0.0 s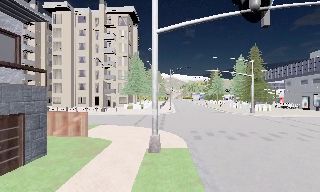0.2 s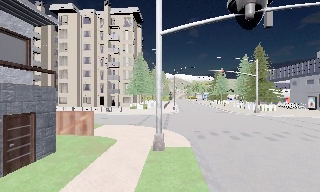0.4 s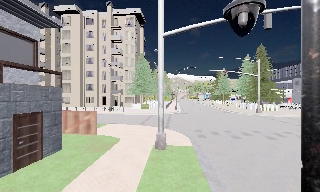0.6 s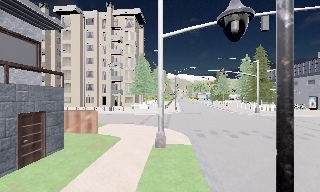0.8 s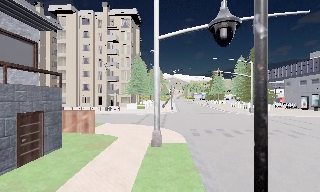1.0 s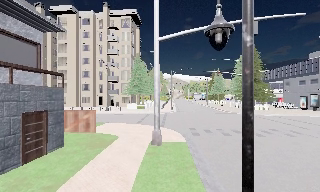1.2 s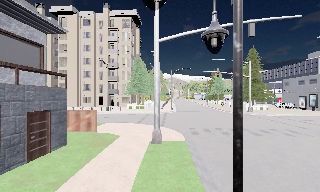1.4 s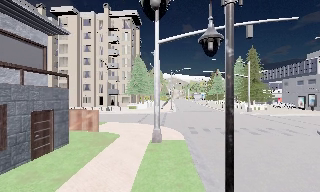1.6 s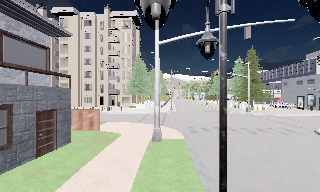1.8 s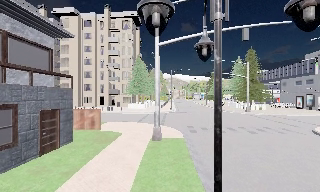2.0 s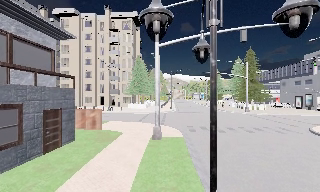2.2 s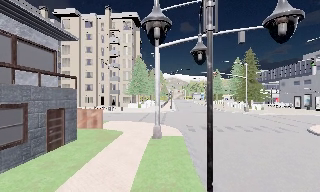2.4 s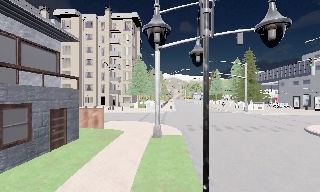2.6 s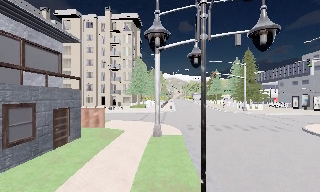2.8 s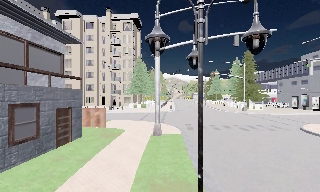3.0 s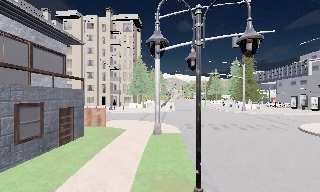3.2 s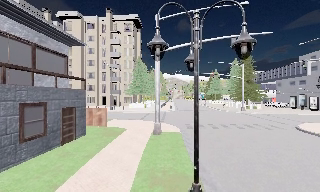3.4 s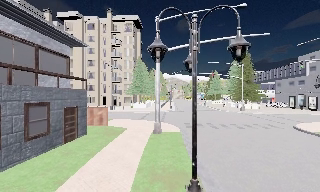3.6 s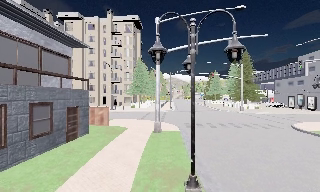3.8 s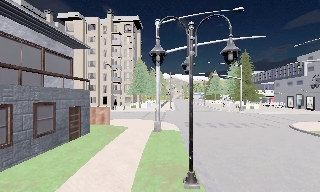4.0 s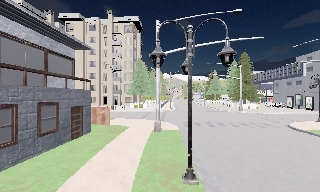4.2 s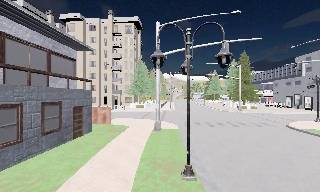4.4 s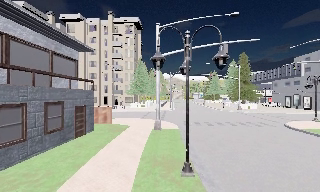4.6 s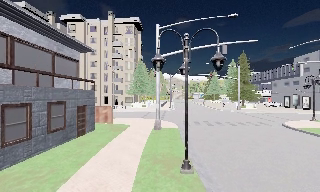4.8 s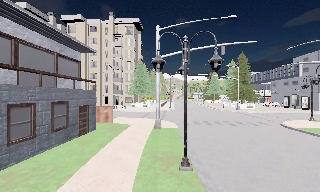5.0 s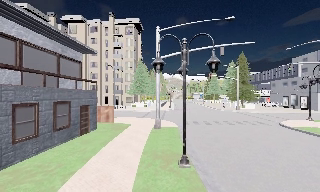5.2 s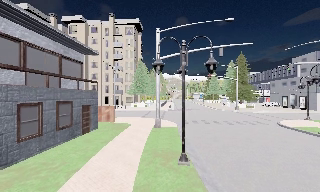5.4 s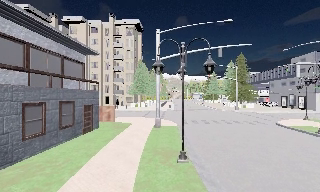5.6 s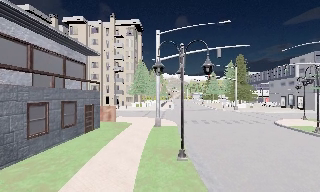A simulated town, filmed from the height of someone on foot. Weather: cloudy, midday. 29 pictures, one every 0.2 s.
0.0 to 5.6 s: The camera travels backward, about 6 m, so what stands in front gets smaller.
The film runs backward here.
